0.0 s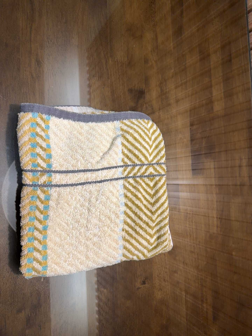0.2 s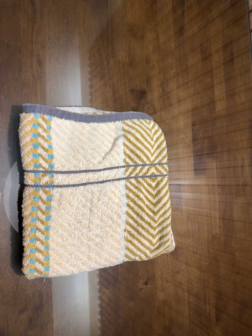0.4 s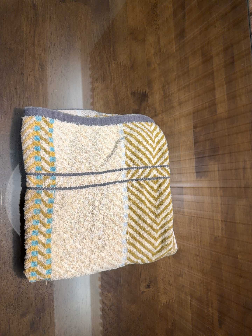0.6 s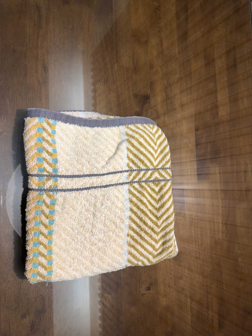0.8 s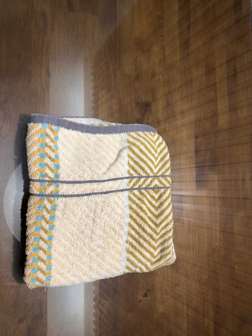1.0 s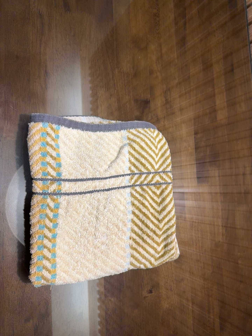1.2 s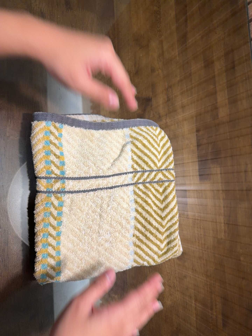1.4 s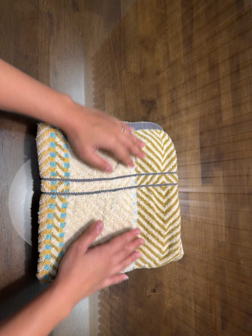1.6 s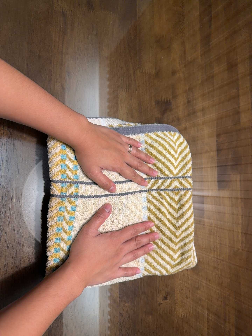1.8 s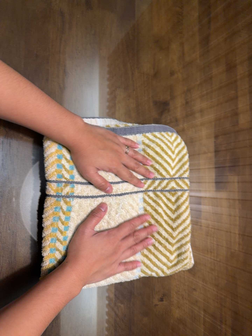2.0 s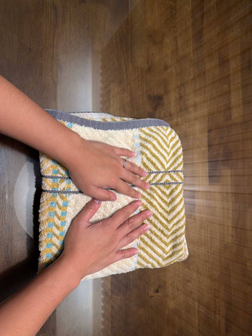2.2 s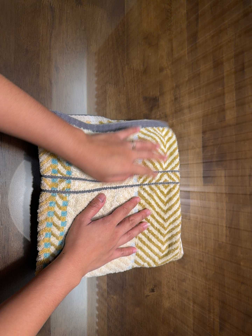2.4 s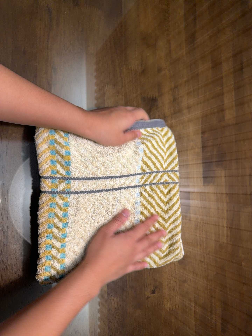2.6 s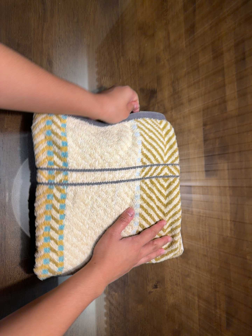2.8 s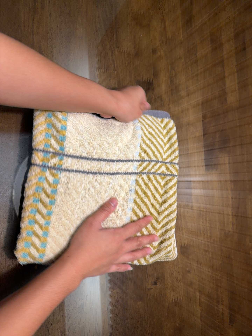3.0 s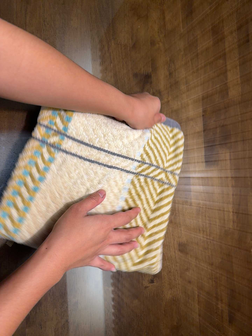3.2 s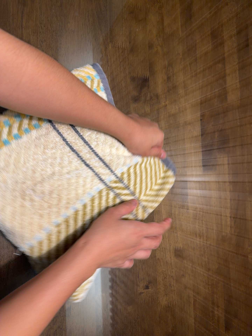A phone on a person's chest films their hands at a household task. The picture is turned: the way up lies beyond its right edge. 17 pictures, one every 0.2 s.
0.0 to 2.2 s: The camera shifts only a little, or ends up much as it began.
2.2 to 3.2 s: The camera travels to its right, about 6 cm.
The film runs backward here.
